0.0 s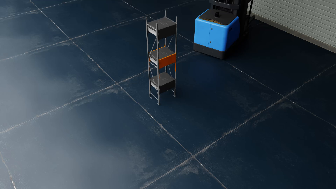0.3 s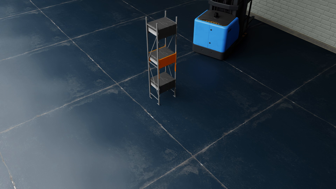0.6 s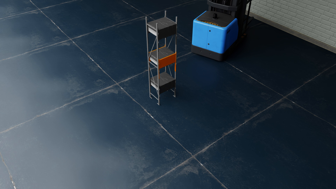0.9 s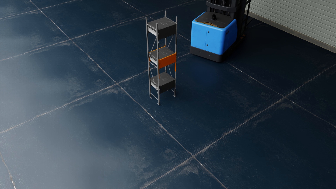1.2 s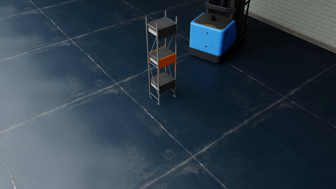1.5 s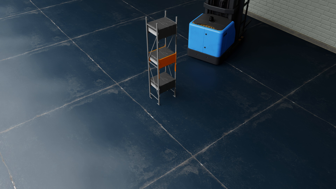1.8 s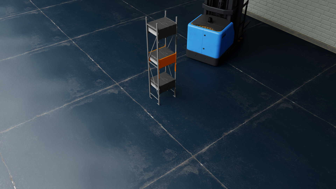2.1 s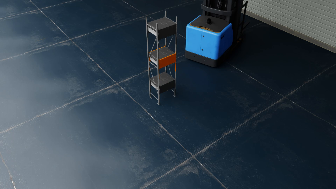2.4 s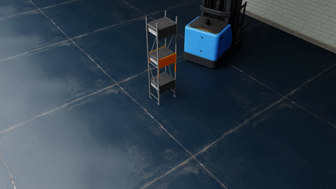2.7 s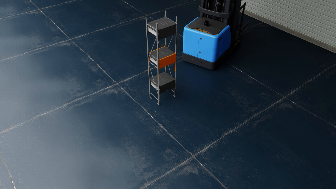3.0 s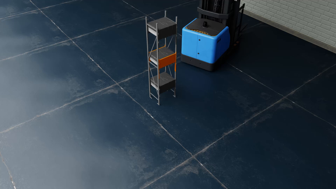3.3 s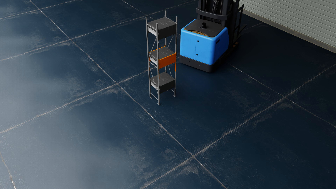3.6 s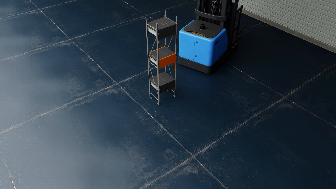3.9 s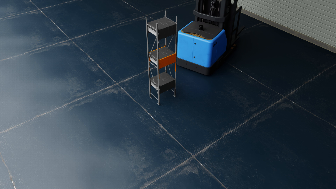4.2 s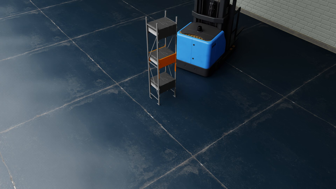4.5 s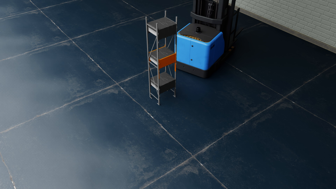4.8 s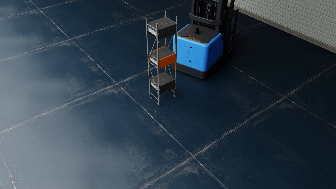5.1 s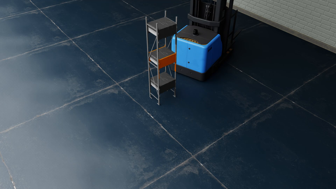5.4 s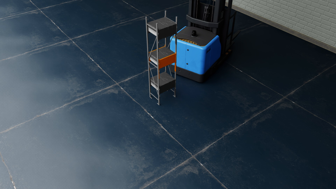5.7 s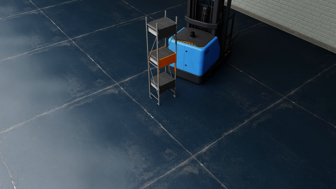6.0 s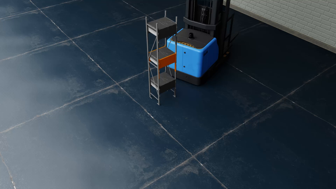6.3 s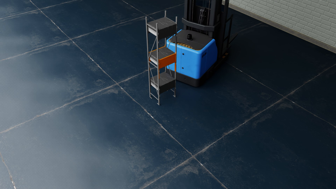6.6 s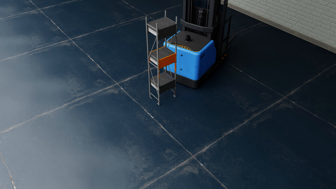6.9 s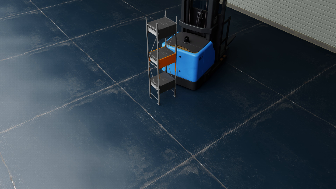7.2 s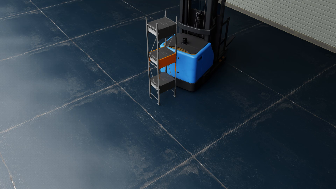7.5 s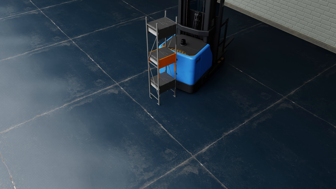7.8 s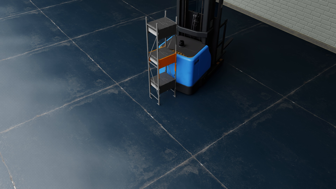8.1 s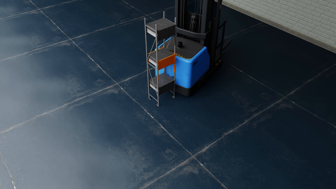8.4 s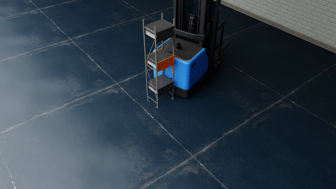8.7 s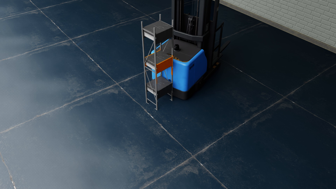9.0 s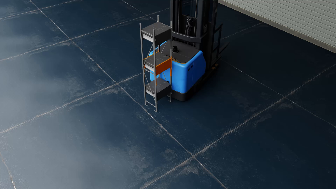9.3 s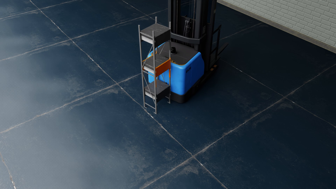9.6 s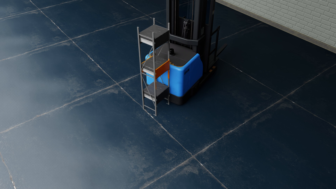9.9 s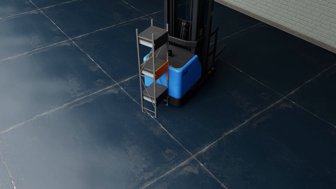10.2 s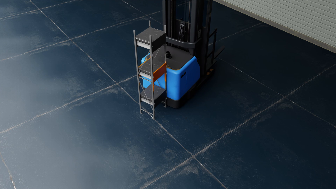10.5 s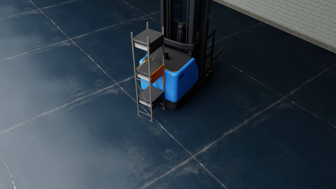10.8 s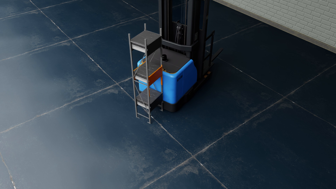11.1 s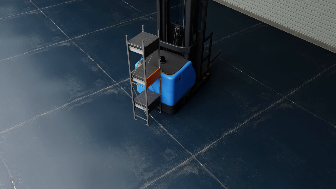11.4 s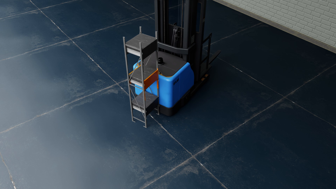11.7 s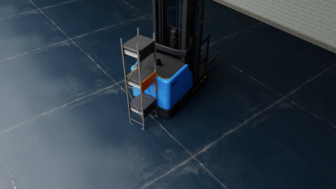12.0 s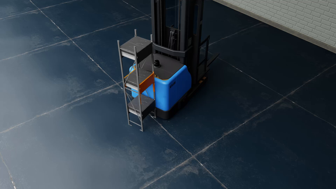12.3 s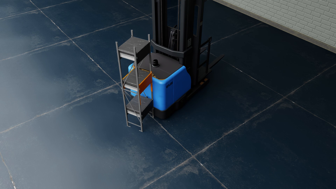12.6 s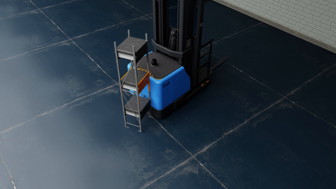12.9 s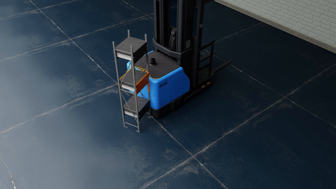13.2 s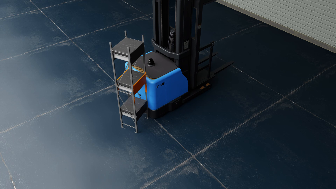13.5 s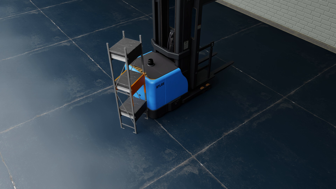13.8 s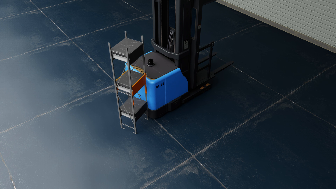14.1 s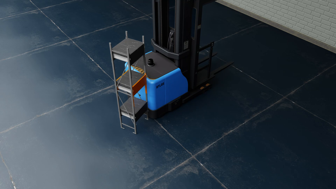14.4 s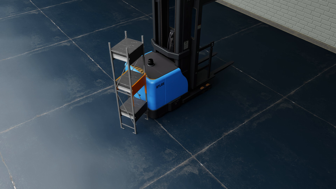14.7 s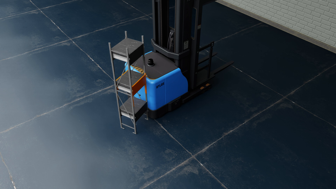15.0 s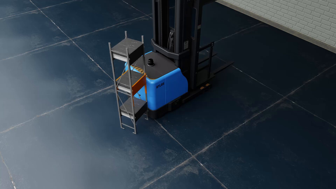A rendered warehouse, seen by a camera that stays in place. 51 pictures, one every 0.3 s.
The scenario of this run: A forklift runs into an object in its way.
